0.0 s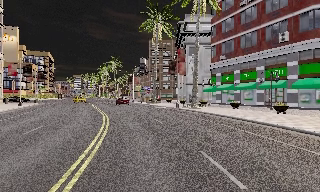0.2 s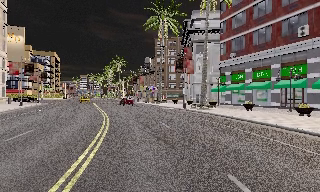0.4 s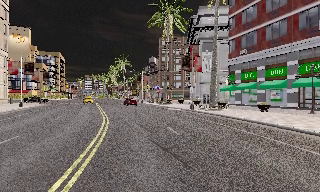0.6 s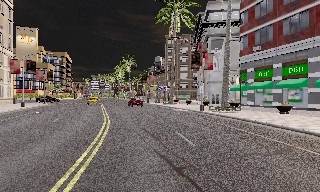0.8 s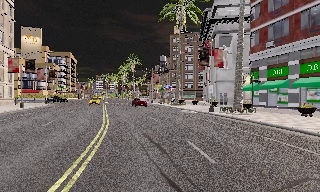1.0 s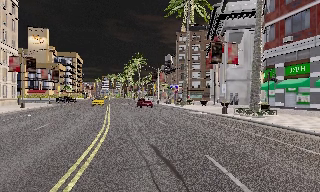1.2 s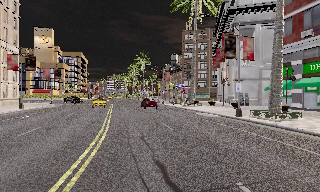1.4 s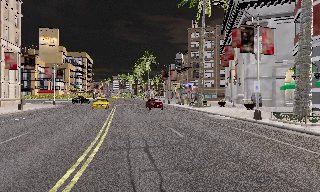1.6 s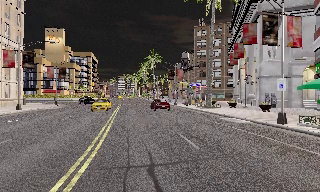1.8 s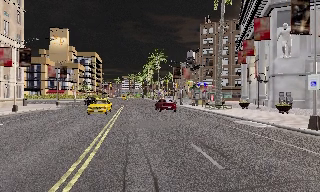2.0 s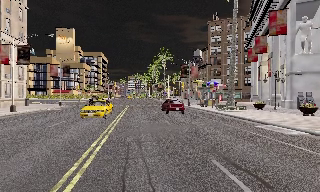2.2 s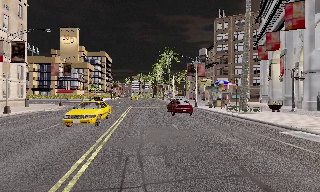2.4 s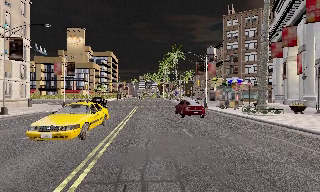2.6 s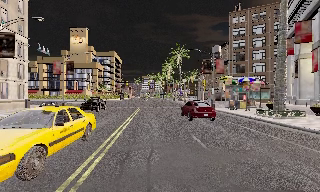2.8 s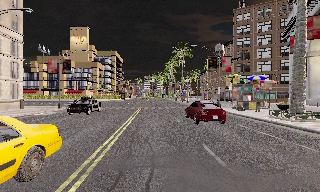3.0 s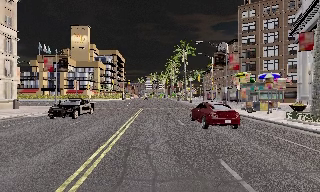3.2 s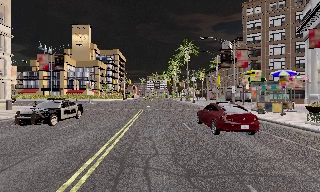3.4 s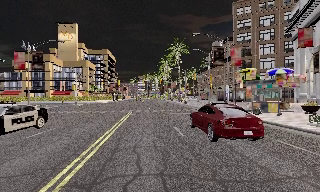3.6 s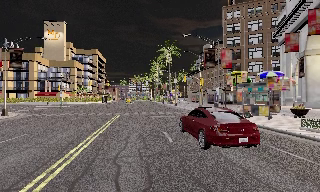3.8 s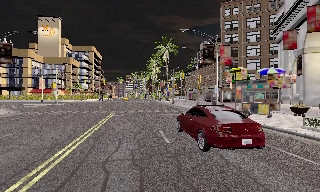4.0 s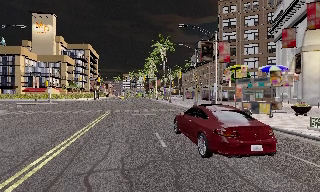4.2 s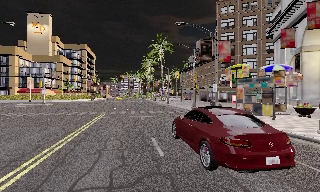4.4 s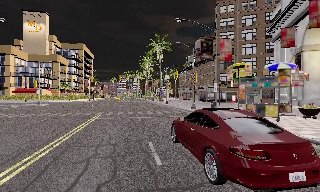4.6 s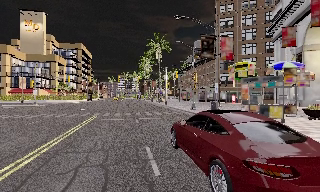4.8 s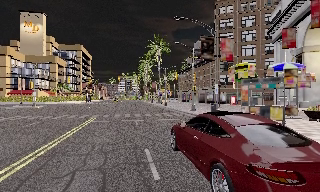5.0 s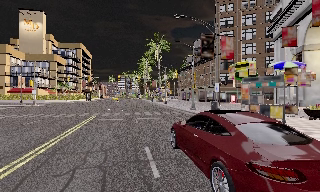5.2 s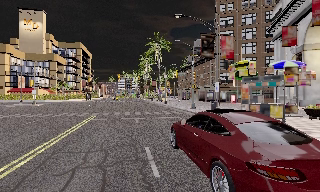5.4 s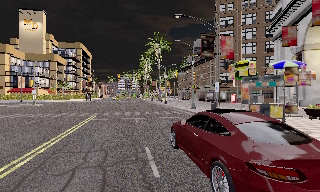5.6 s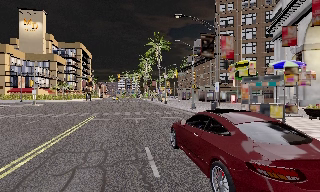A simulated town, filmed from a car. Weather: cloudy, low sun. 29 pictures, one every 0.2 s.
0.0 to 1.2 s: The scene slides to the right, as the camera pans about 10 degrees to its left. It travels forward, about 9 m, so what stands in front looms larger.
1.2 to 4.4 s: The camera travels forward, about 19 m, so what stands in front looms larger. It loses speed.
4.4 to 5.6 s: The camera travels forward, about 0.5 m, so what stands in front looms larger. It loses speed.
The film runs forward here.
